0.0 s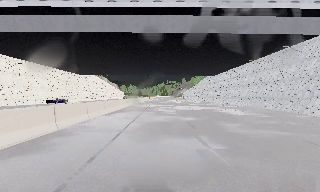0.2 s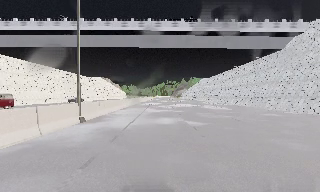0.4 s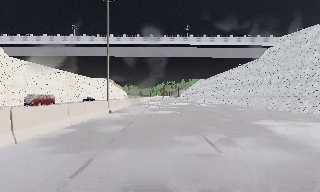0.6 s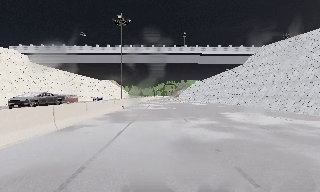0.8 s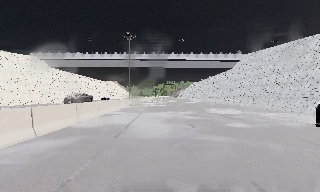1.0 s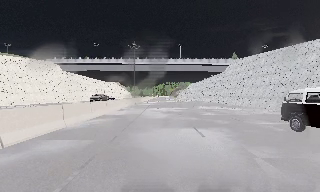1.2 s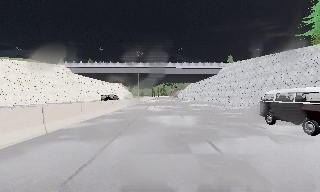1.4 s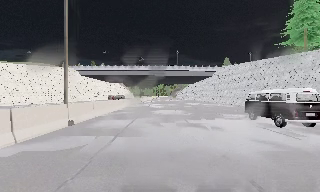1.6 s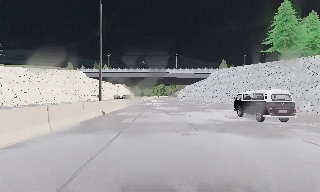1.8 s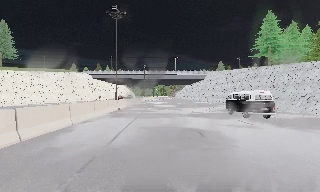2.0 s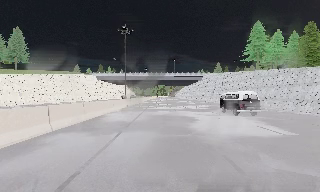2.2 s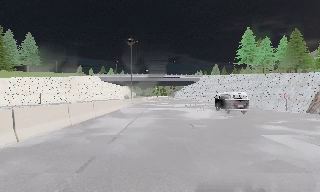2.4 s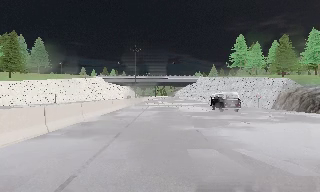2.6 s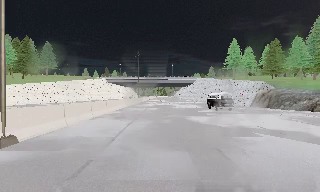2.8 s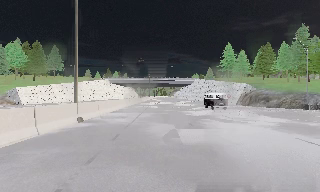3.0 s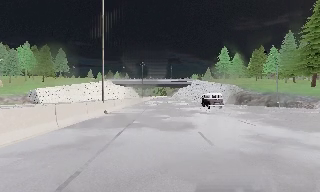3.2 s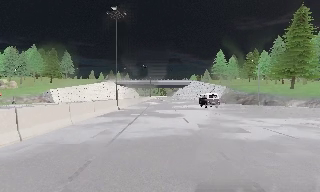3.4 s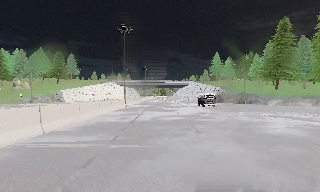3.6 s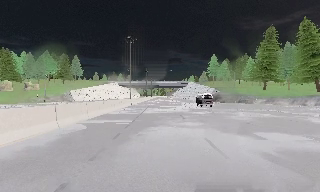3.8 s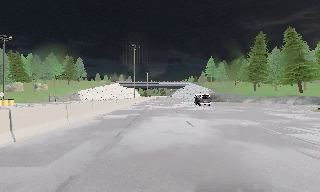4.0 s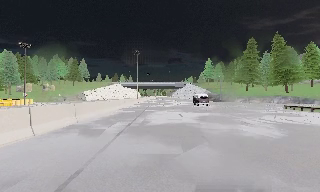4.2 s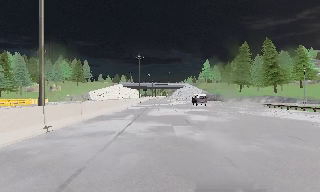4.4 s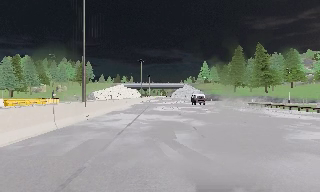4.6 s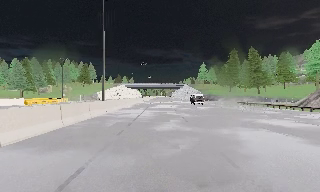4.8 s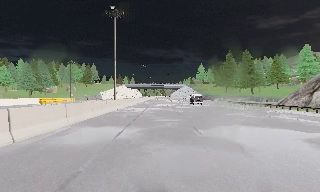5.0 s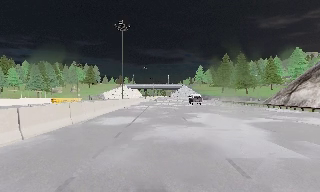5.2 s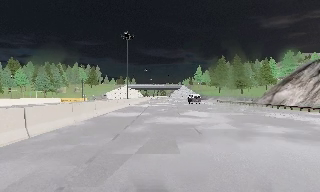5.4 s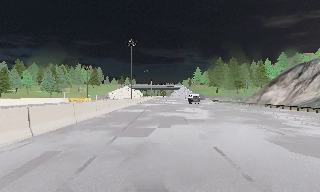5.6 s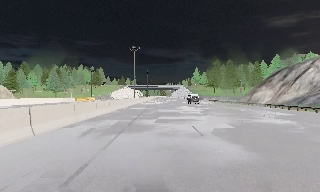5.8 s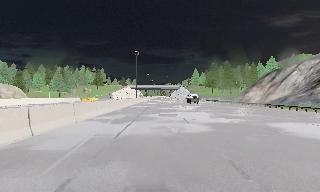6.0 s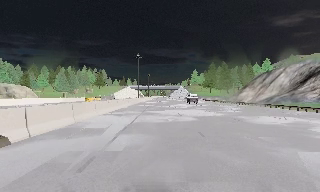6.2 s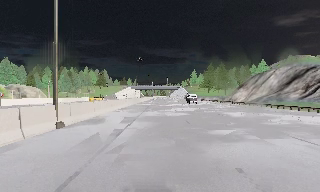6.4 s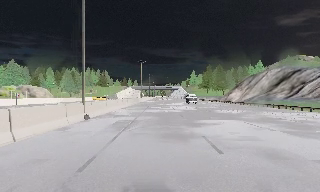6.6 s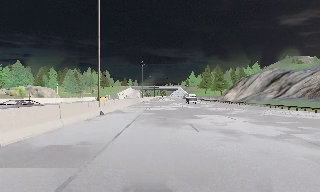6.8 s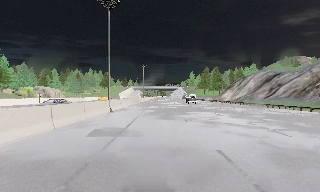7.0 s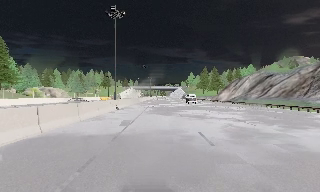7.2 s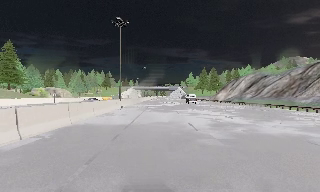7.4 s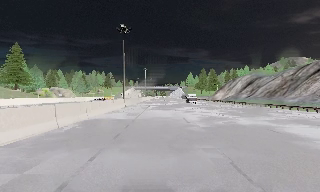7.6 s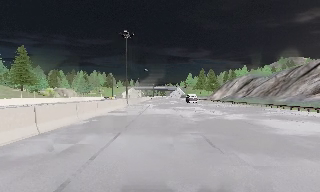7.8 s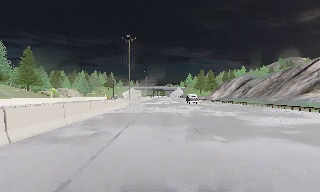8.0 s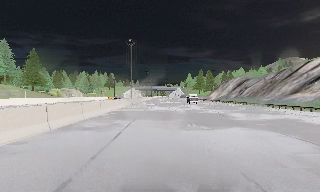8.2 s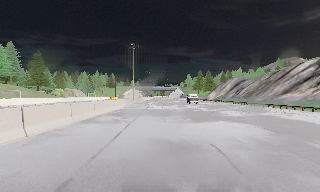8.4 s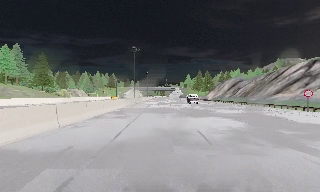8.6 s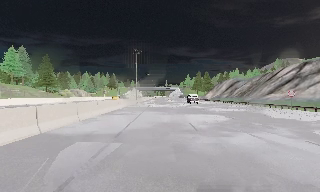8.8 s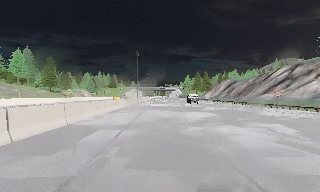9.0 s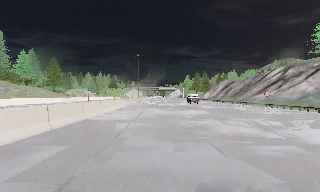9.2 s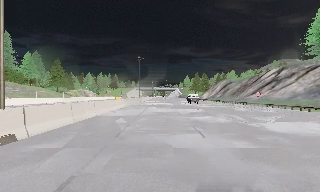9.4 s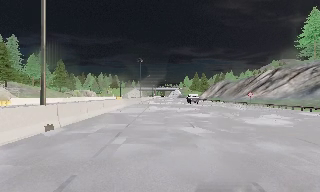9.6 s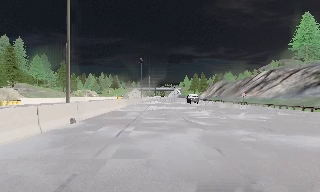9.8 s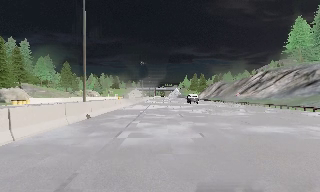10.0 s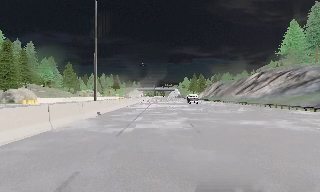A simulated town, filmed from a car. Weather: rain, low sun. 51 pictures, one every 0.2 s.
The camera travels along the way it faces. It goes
backward.
0.0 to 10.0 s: The camera travels backward, about 180 m, so what stands in front gets smaller. It loses speed.
The film runs backward here.
